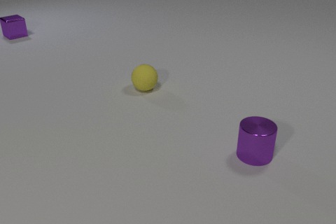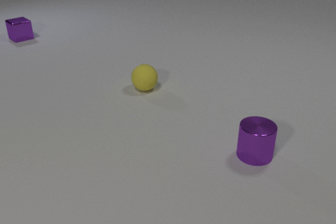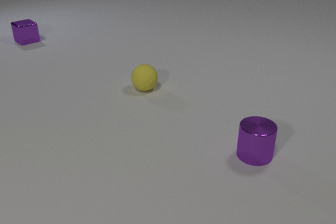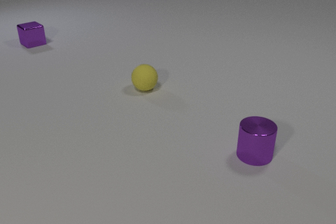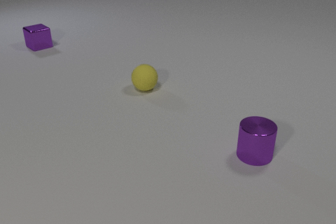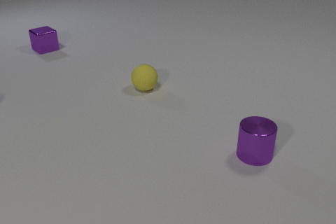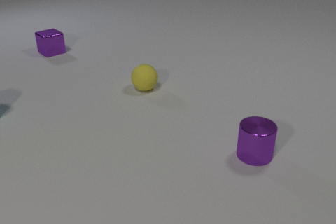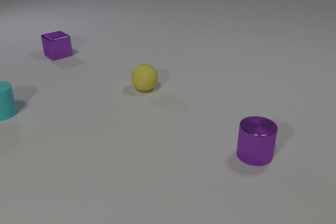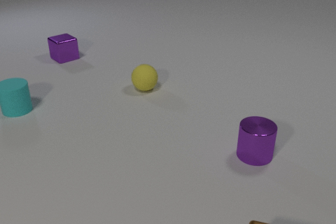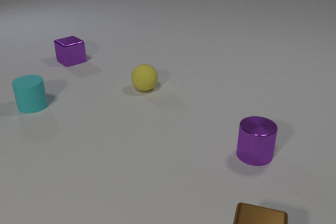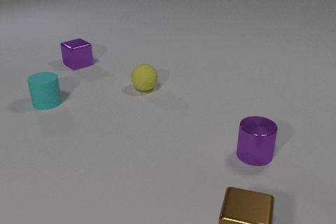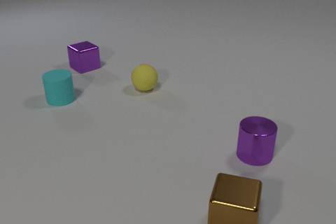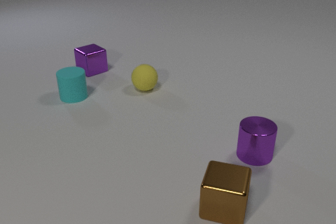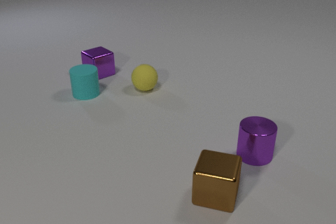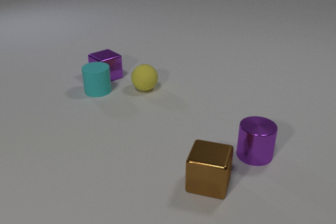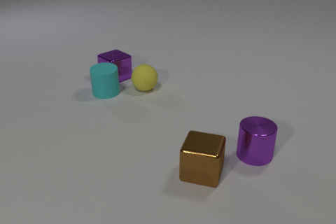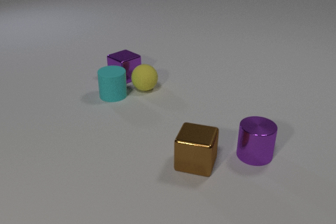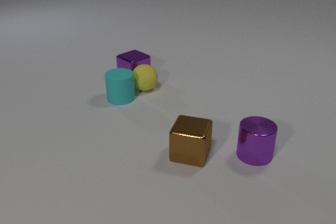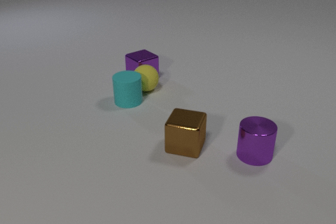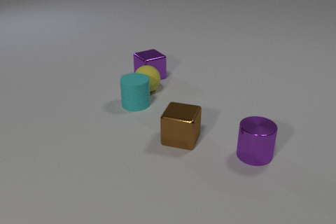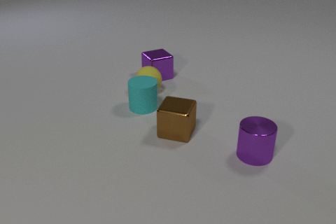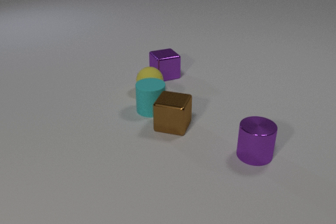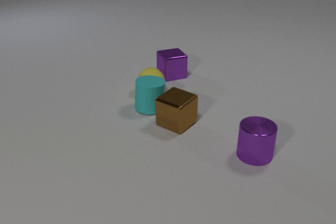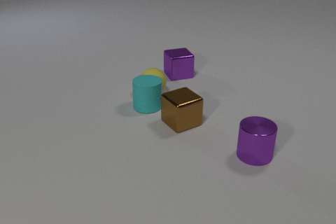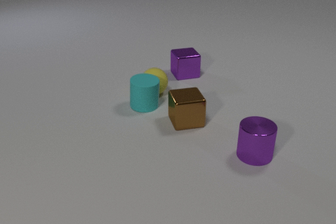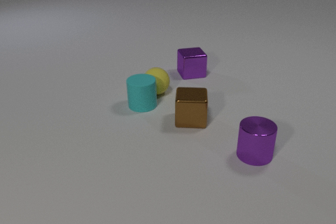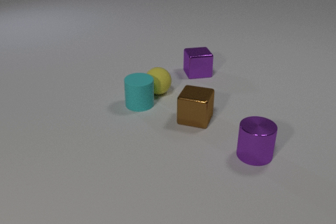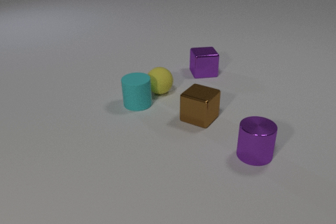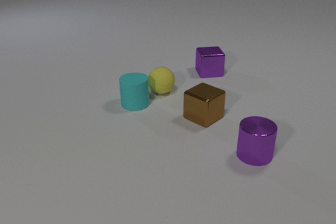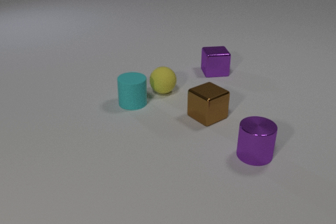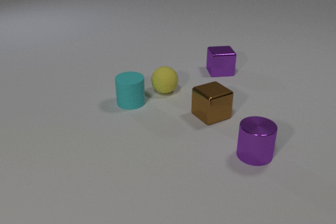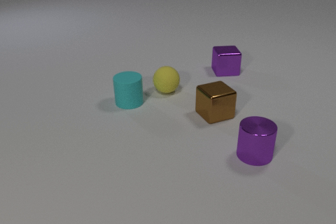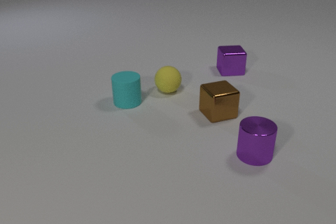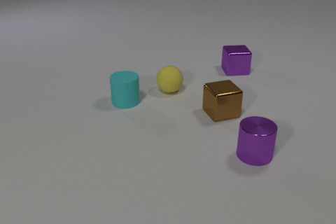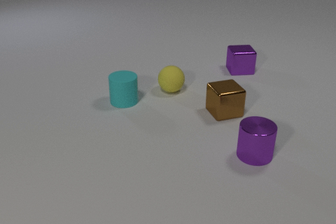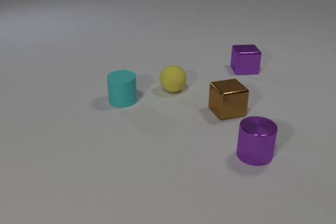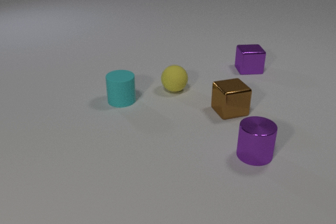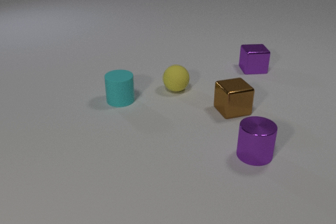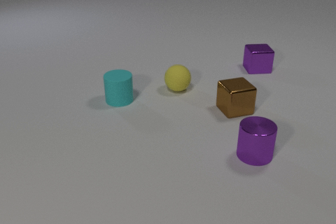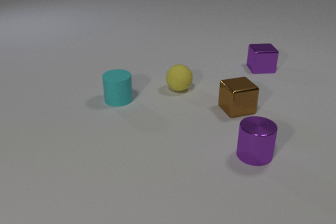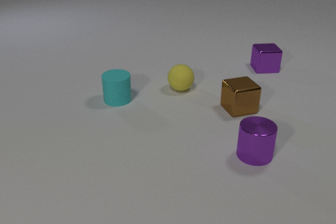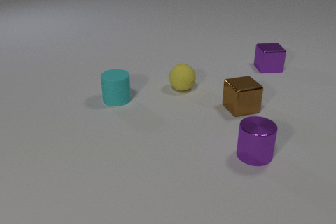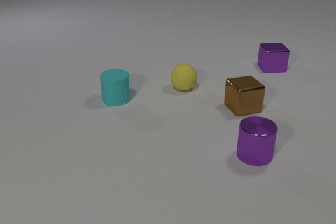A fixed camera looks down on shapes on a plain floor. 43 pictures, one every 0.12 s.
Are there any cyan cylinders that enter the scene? yes.
What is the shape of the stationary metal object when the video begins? cylinder.
Are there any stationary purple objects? yes.
0.00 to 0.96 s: The cyan rubber cylinder comes in at the left edge, slides to the right. The purple metal cube slides toward the camera and to the right.
0.96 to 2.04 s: The cyan rubber cylinder slides to the right. The purple metal cube slides to the right and toward the camera. The brown metal cube slides away from the camera and to the left. The cyan rubber cylinder and the purple metal cube collide.
2.04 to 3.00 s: The cyan rubber cylinder slides to the right and toward the camera. The purple metal cube slides to the right, spins so that its near face slides to the left, clockwise seen from above. The brown metal cube slides away from the camera, spins clockwise seen from above by about 75 degrees, its near face sliding to the left. The yellow rubber sphere rolls to the right and toward the camera. The purple metal cube and the yellow rubber sphere collide. The cyan rubber cylinder and the brown metal cube collide. The cyan rubber cylinder and the yellow rubber sphere collide.
3.00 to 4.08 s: The cyan rubber cylinder slides to the left and away from the camera. The purple metal cube slides to the right. The brown metal cube slides to the right and away from the camera, spins so that its near face slides to the left, clockwise seen from above. The yellow rubber sphere rolls to the right.
4.08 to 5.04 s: The cyan rubber cylinder slides to the left. The purple metal cube slides to the right and away from the camera. The brown metal cube slides to the right and away from the camera. The yellow rubber sphere rolls to the right.
